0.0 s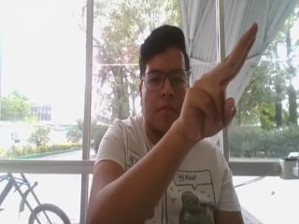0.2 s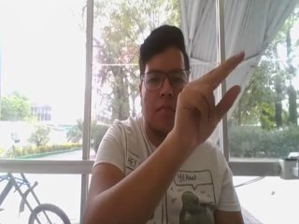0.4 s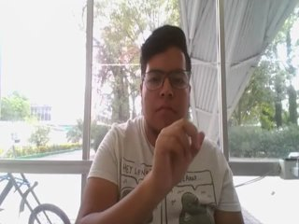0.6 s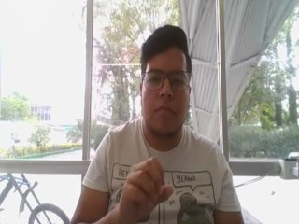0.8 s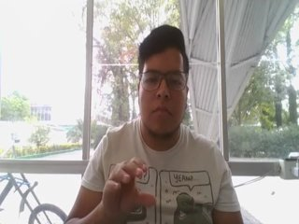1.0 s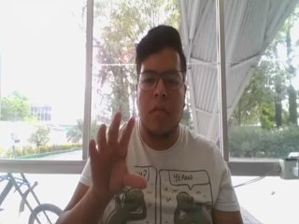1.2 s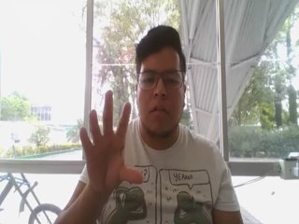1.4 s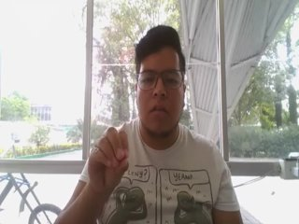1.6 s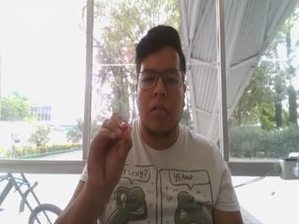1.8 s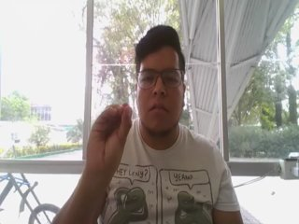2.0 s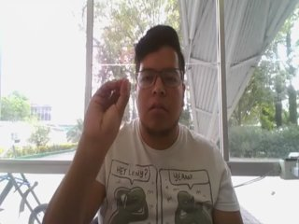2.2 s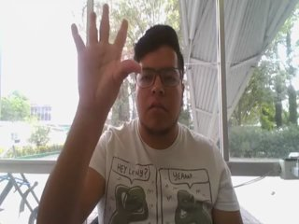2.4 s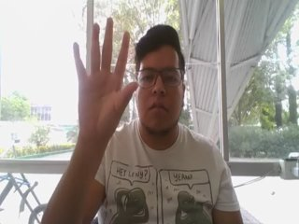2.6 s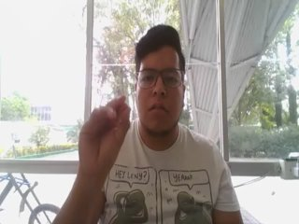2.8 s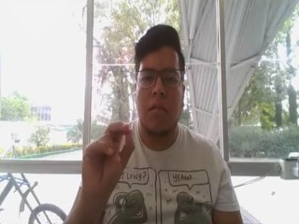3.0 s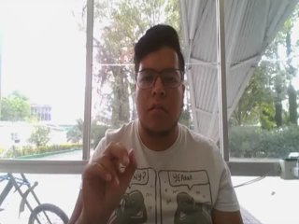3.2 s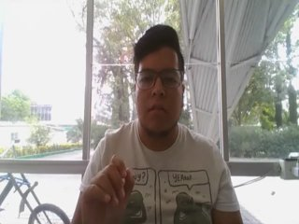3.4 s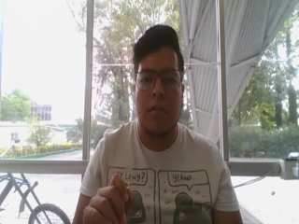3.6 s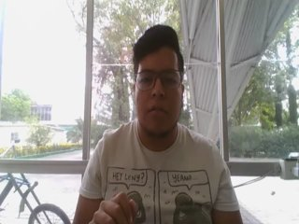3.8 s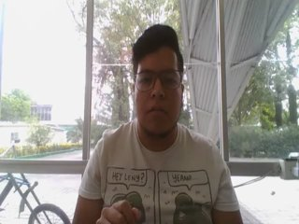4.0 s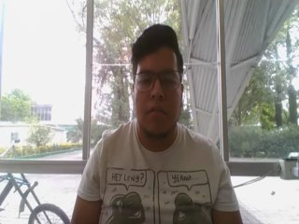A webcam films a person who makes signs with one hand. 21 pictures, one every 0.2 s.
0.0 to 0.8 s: Pointing with two fingers.
0.9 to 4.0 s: On the screen the hand sweeps upward. The name of the sign: Throw up.
